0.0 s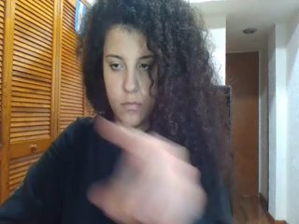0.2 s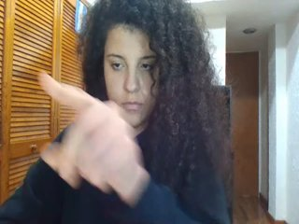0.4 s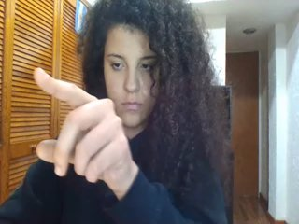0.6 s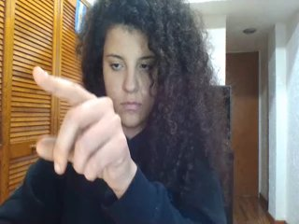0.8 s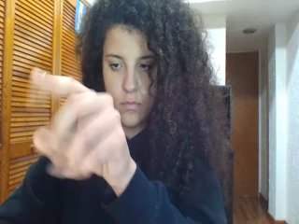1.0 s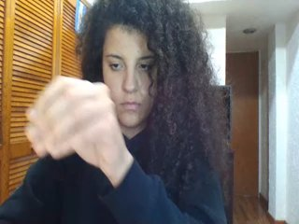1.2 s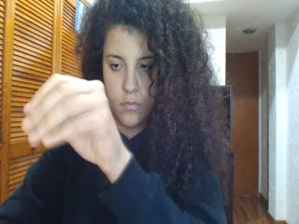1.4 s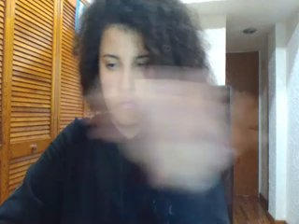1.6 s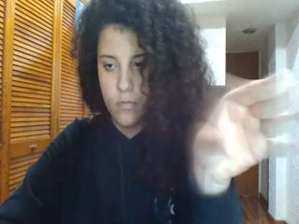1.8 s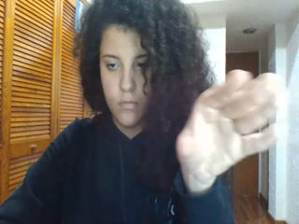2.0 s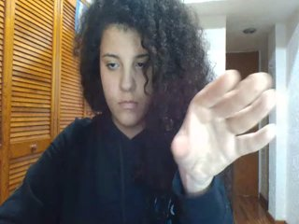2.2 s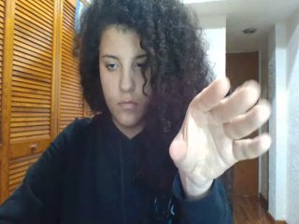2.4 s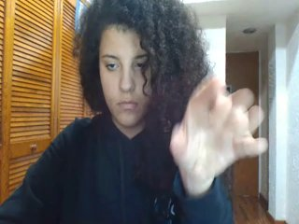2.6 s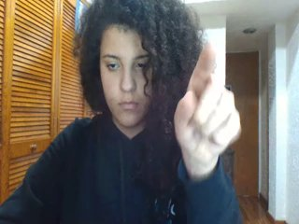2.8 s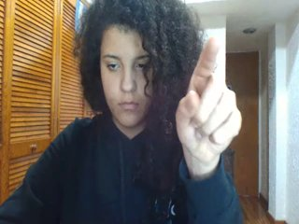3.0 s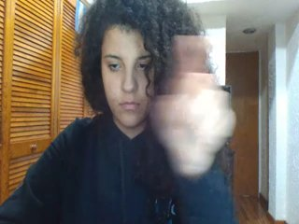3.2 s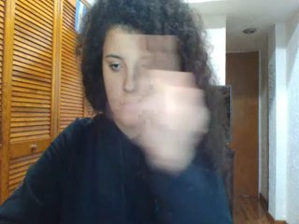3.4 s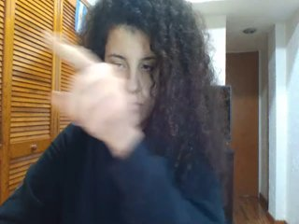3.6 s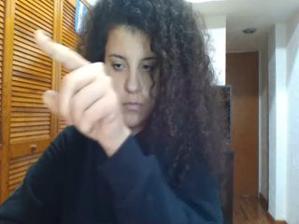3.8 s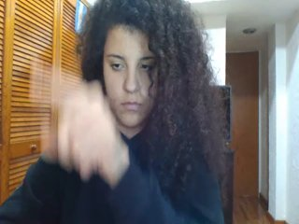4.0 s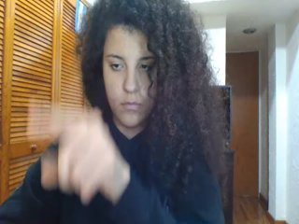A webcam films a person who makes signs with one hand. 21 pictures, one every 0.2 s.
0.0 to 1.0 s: Pointing with one finger.
1.1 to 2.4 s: On the screen the hand sweeps to the right. The name of the sign: Throw left.
2.5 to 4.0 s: Pointing with one finger.
